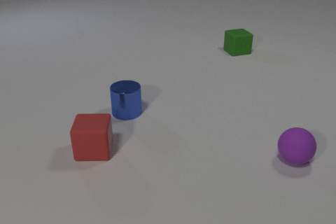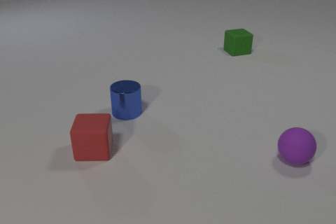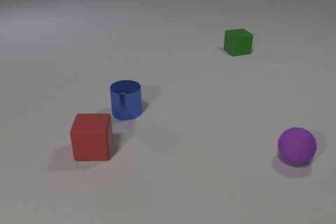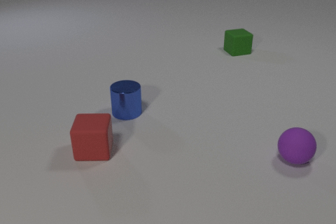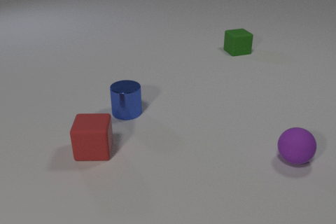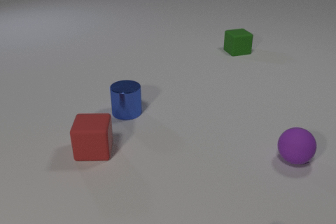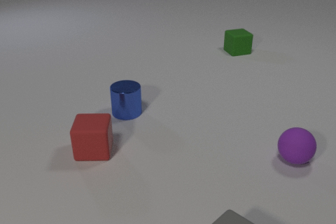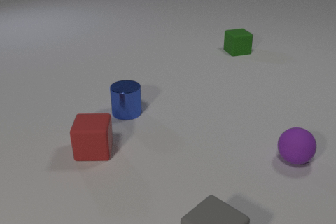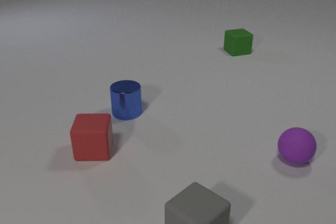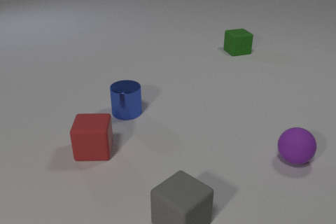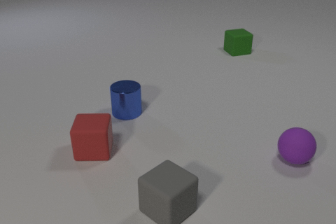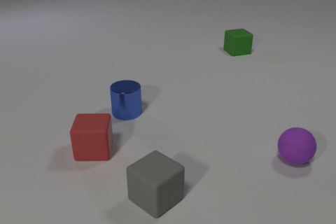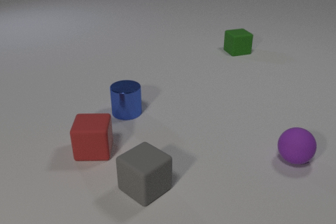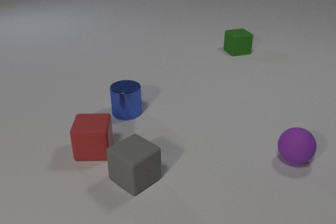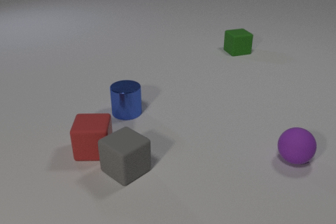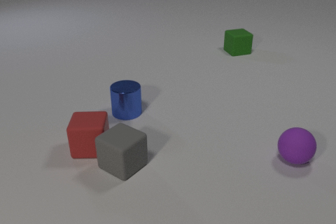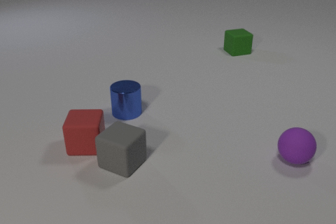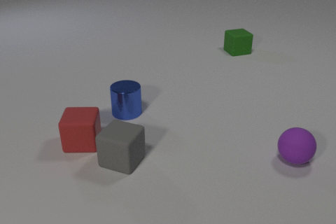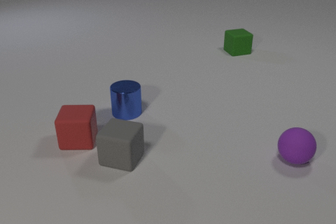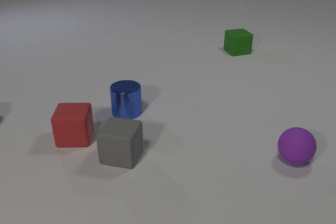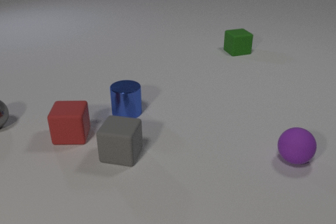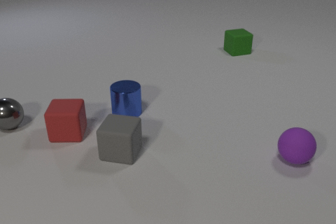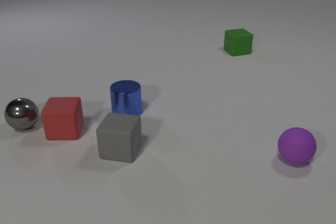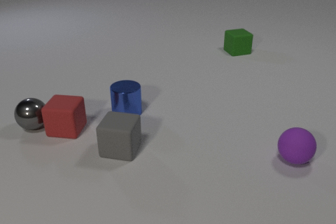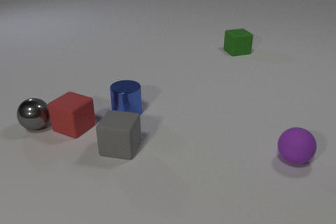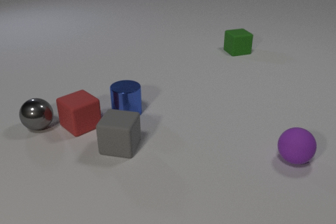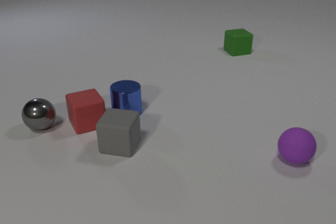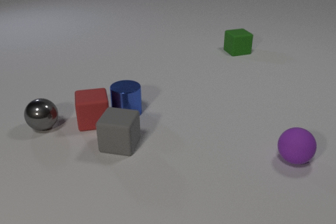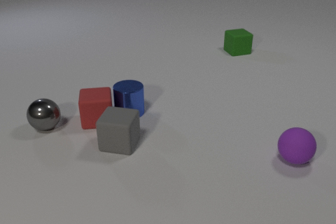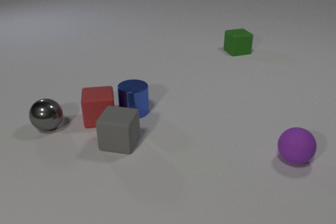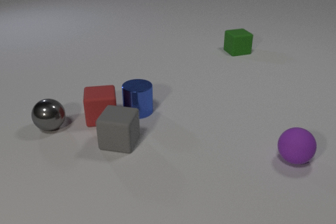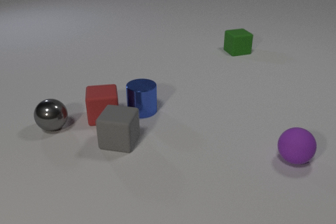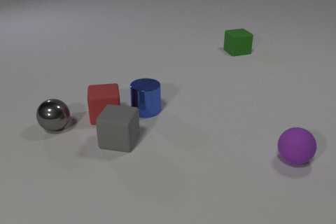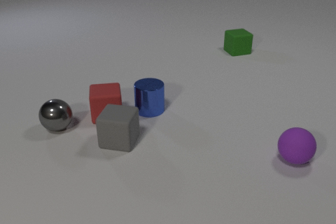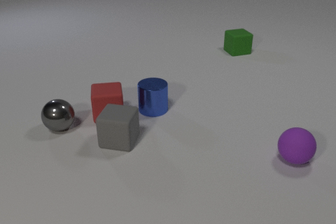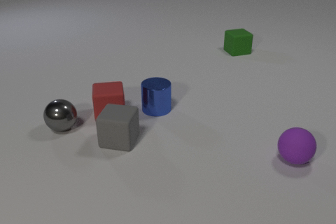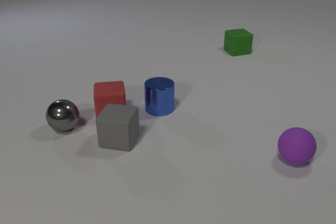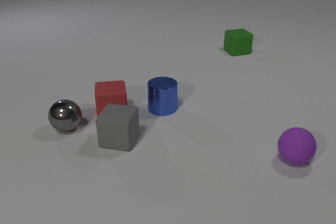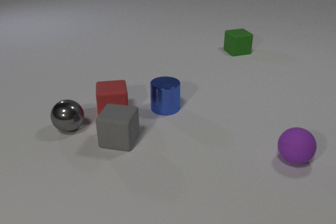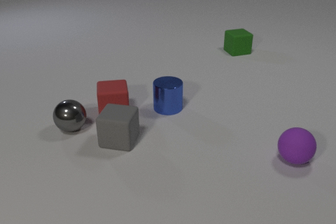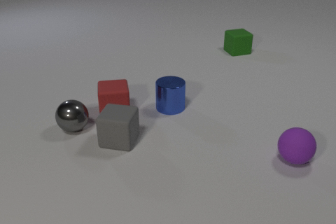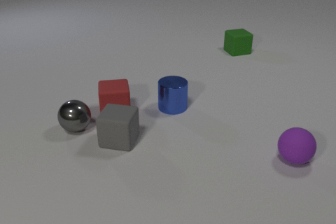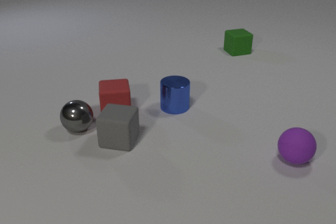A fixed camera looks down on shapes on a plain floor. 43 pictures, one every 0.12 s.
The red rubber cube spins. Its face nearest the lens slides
to the left.
The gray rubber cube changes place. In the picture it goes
away from the camera.
0.00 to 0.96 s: The gray rubber cube comes in at the bottom edge, slides to the left and away from the camera.
0.96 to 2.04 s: The gray rubber cube slides away from the camera and to the left, spins so that its near face slides to the right, counterclockwise seen from above. The red rubber cube slides away from the camera and to the left. The gray rubber cube and the red rubber cube collide.
2.04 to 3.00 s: The gray rubber cube slides away from the camera. The red rubber cube slides away from the camera, spins clockwise seen from above by about 45 degrees, its near face sliding to the left. The gray metal sphere comes in at the left edge, rolls to the right and toward the camera. The red rubber cube and the gray metal sphere collide.
3.00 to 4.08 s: The gray rubber cube slides away from the camera. The red rubber cube slides to the right and away from the camera, spins clockwise seen from above by about 30 degrees, its near face sliding to the left. The gray metal sphere rolls to the right and toward the camera. The blue metal cylinder slides to the right. The red rubber cube and the blue metal cylinder collide.
4.08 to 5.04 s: The red rubber cube slides to the right and away from the camera. The gray metal sphere rolls to the right. The blue metal cylinder slides to the right.
How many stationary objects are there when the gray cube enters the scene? 4.
What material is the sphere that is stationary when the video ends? rubber.
What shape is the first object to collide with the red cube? cube.
